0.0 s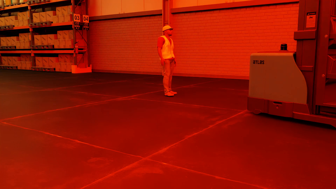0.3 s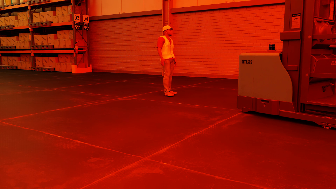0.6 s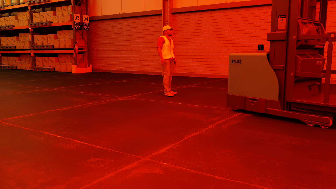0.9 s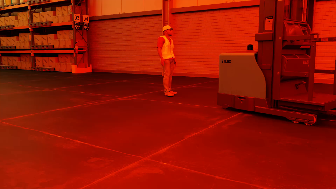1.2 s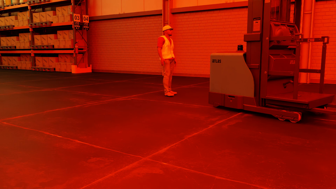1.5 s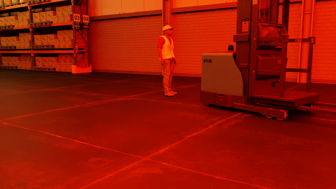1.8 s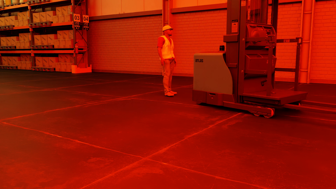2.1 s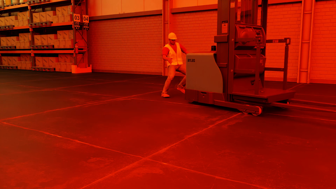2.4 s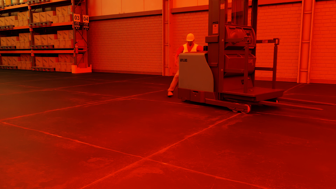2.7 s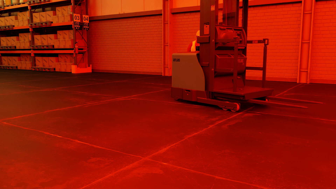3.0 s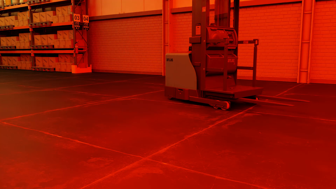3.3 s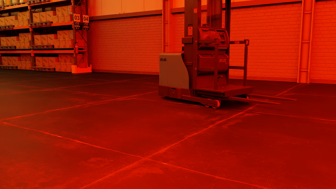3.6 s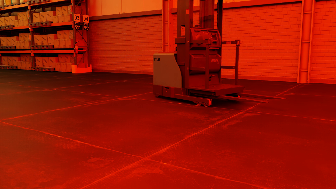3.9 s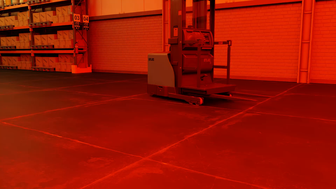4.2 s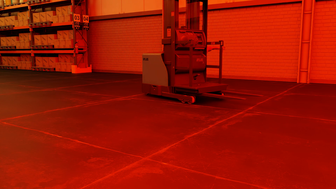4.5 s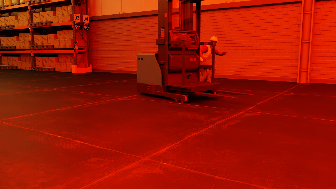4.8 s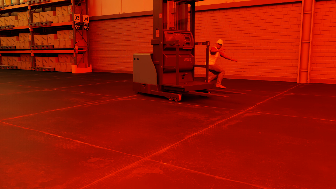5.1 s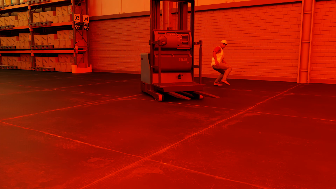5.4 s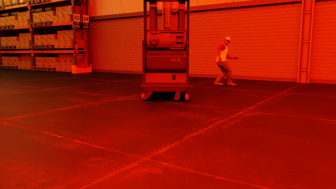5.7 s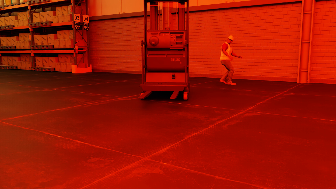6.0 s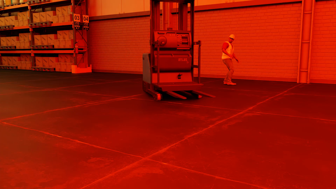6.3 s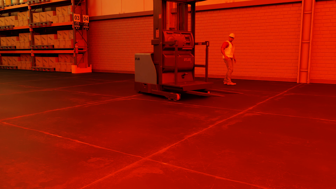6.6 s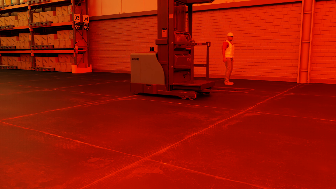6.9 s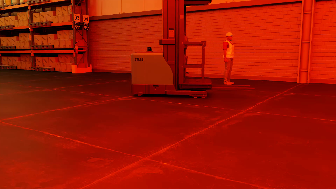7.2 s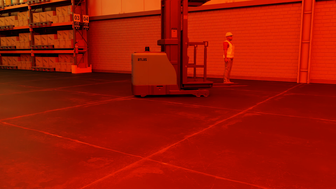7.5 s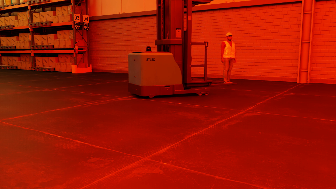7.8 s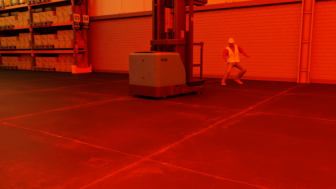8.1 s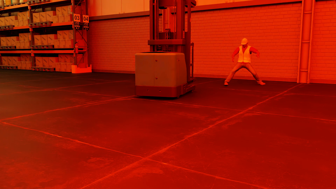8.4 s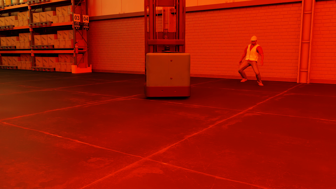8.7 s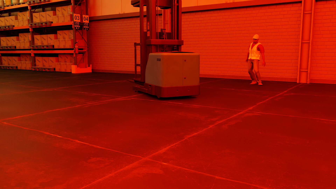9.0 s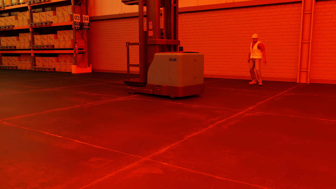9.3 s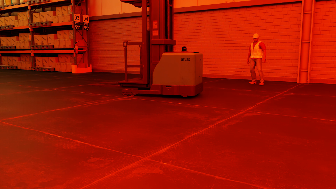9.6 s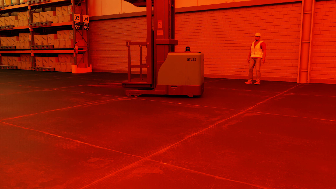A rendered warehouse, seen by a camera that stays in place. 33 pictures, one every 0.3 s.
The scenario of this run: Near miss between a forklift and a person.
